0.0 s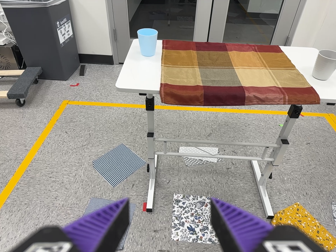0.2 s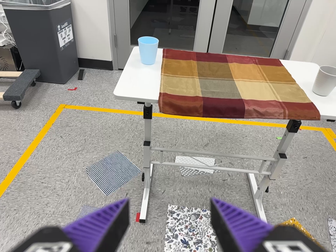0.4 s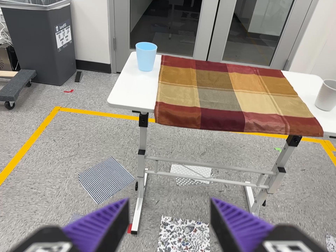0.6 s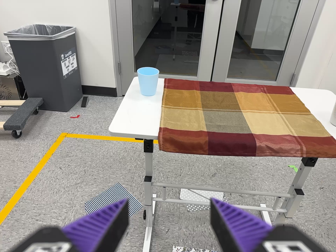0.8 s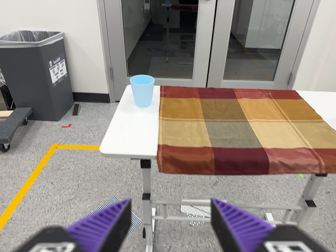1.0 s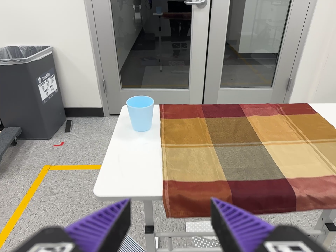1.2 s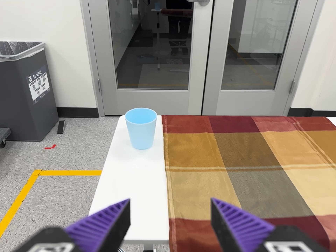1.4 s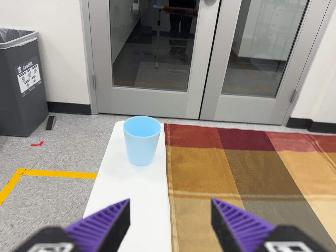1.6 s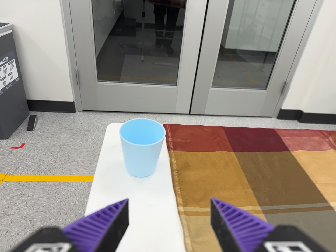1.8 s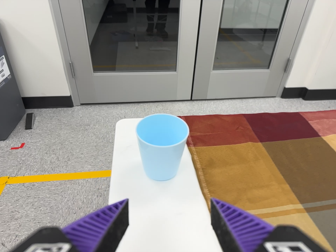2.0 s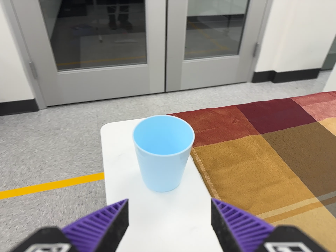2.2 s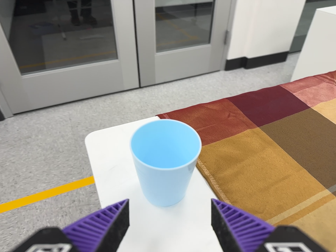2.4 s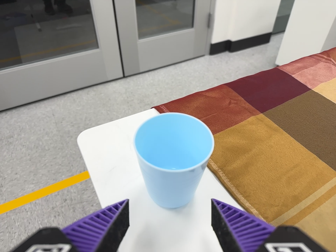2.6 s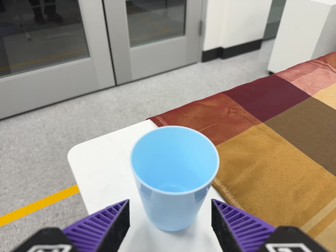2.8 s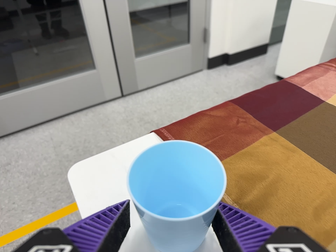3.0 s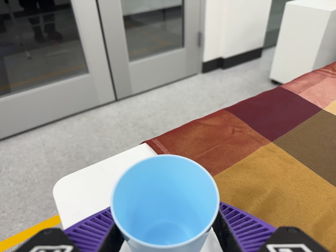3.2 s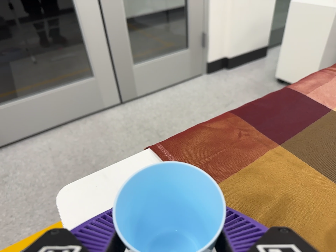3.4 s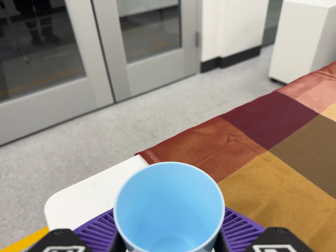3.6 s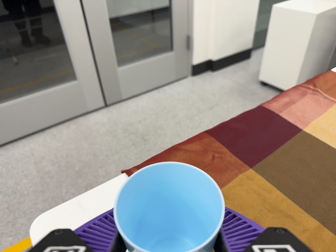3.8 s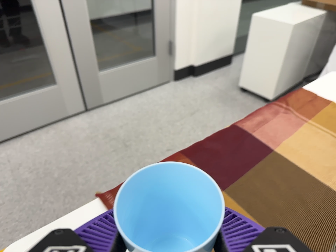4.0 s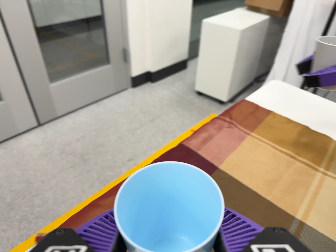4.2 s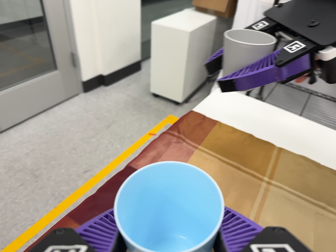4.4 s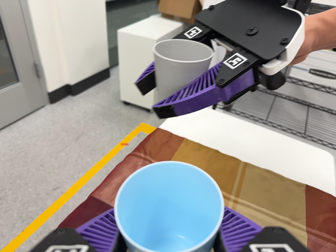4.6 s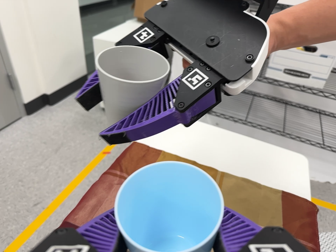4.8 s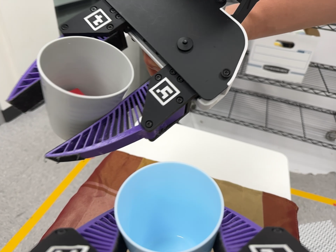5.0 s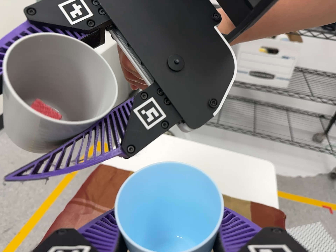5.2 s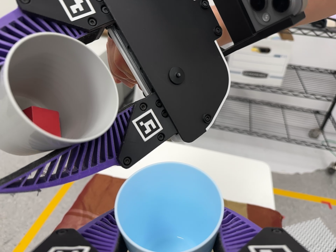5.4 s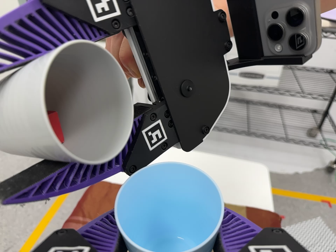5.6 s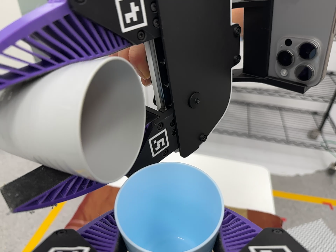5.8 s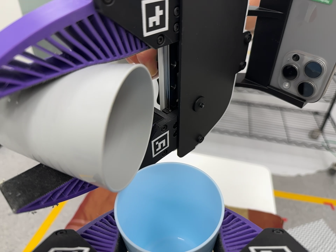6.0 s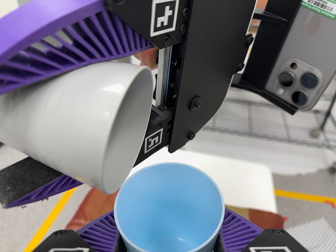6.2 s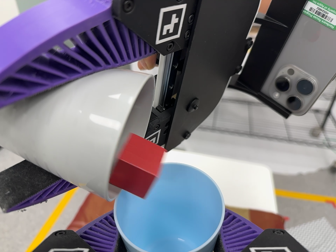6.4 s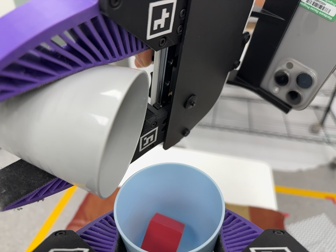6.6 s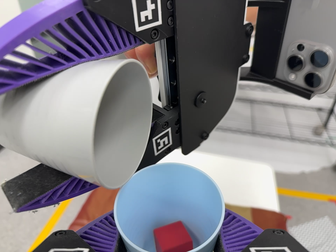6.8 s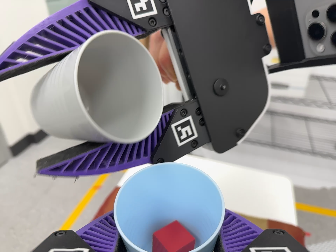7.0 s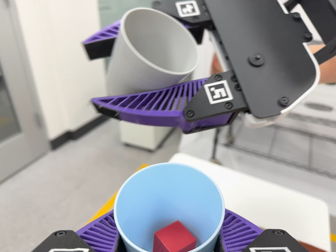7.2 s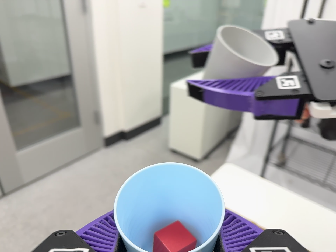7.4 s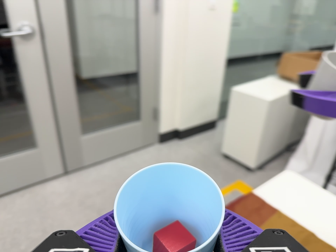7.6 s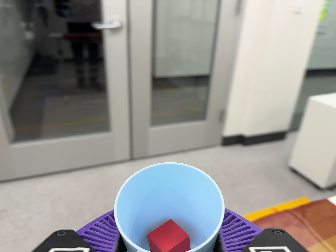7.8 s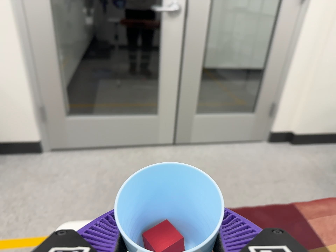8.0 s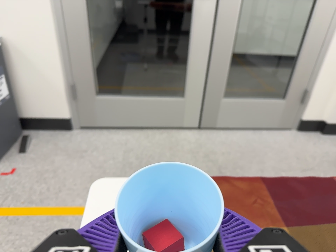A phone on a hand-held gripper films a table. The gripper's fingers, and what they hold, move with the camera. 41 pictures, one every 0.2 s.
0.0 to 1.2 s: The camera travels forward and toward the top of its view, about 40 cm, so what stands in front looms larger.
1.2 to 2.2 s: The camera pans to its right by about 20 degrees. It travels forward and to its left, about 36 cm, so what stands in front looms larger. Its aim tips toward the bottom of its view by about 10 degrees. It rolls about its line of sight by about 15 degrees, and the scene rotates counterclockwise.
2.2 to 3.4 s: The camera travels forward and toward the top of its view, about 10 cm, so what stands in front looms larger. It rolls about its line of sight by about 10 degrees, and the scene rotates counterclockwise.
3.4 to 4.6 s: The camera pans to its right by about 30 degrees. It travels toward the top of its view and to its right, about 24 cm, so close, fixed things drift downward. It rolls about its line of sight by about 15 degrees, and the scene rotates counterclockwise.
4.6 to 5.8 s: The camera travels toward the top of its view, about 6 cm, so close, fixed things drift downward. It rolls about its line of sight by about 10 degrees, and the scene rotates counterclockwise.
5.8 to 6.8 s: The camera shifts only a little, or ends up much as it began.
6.8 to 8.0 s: The camera pans to its left by about 60 degrees. It travels toward the bottom of its view and to its left, about 24 cm, so close, fixed things drift upward. It rolls about its line of sight by about 35 degrees, and the scene rotates clockwise.
The film runs forward here.
